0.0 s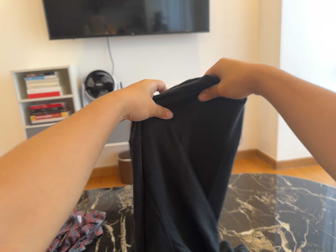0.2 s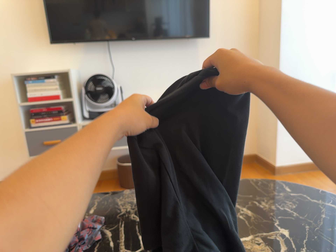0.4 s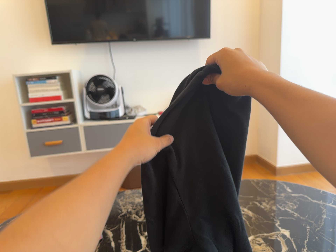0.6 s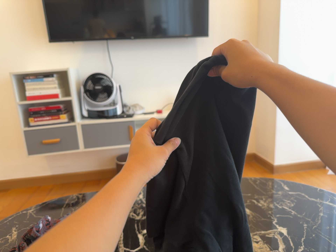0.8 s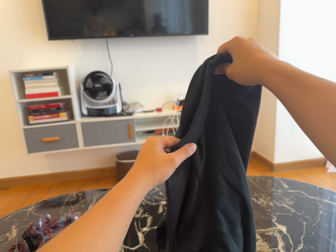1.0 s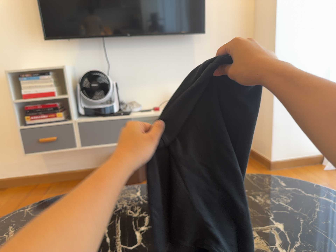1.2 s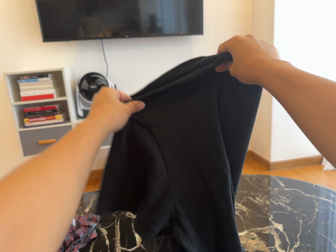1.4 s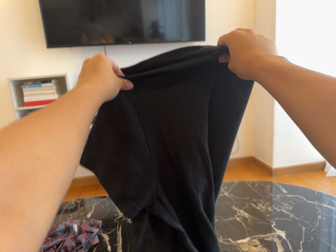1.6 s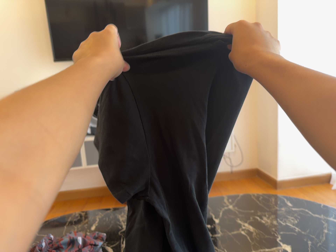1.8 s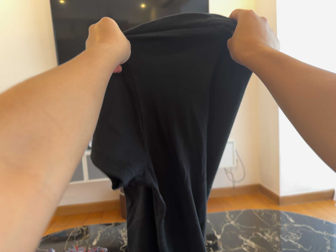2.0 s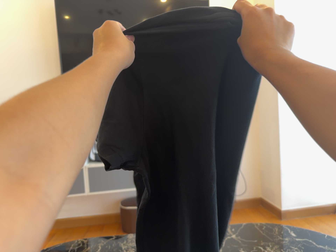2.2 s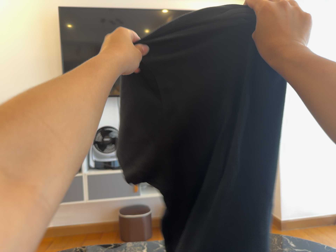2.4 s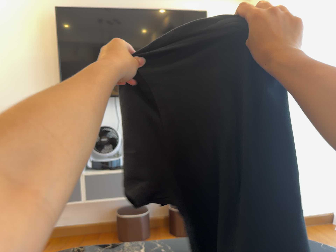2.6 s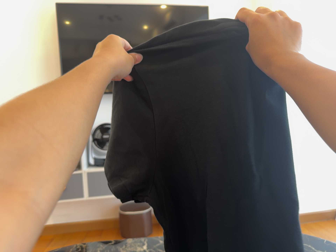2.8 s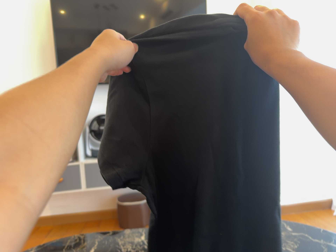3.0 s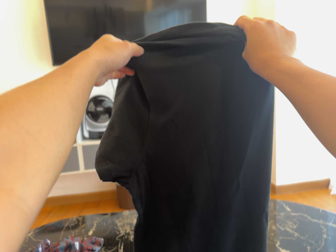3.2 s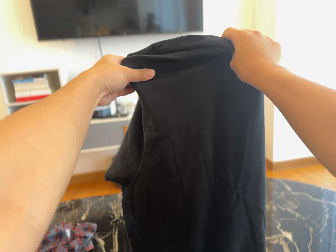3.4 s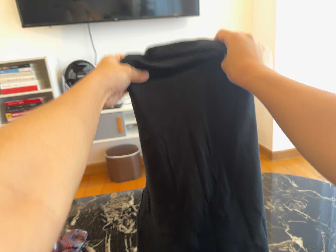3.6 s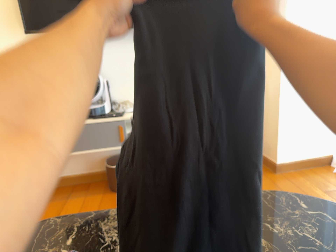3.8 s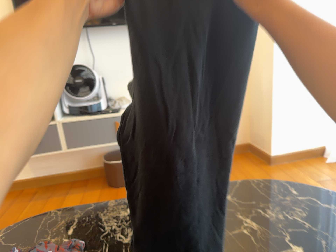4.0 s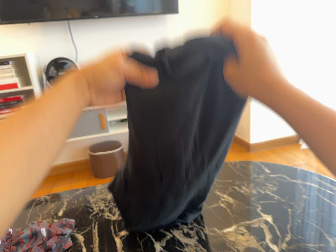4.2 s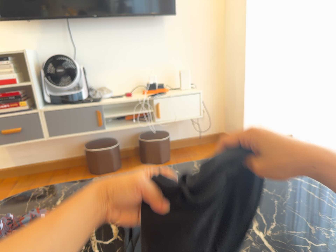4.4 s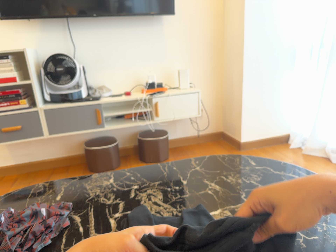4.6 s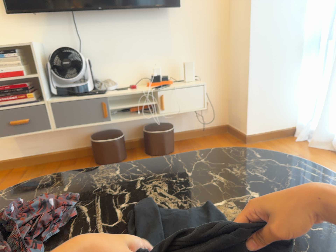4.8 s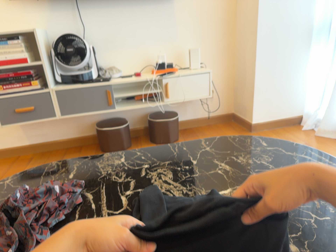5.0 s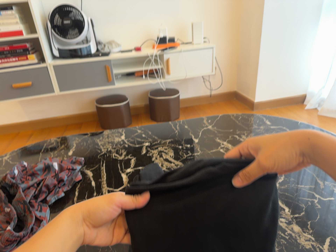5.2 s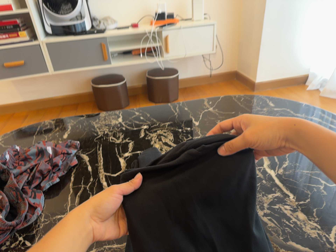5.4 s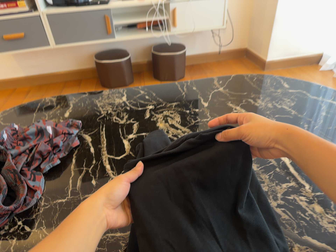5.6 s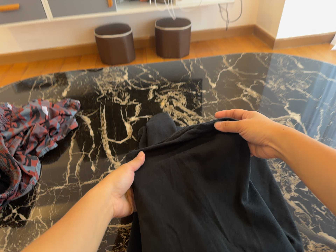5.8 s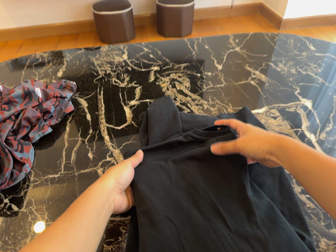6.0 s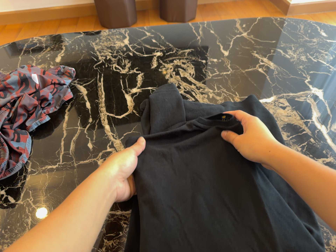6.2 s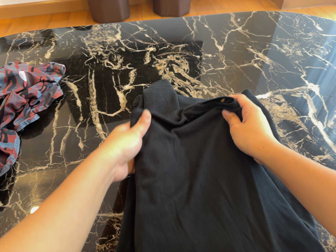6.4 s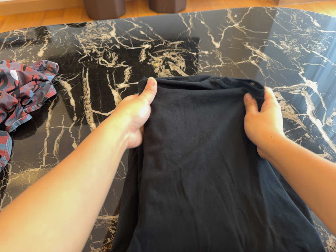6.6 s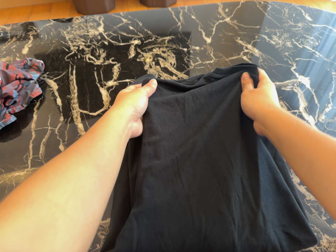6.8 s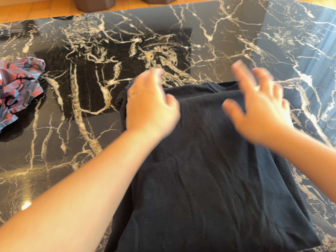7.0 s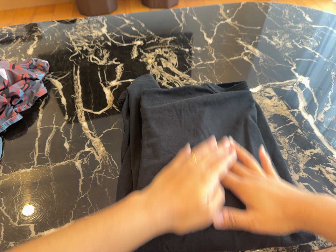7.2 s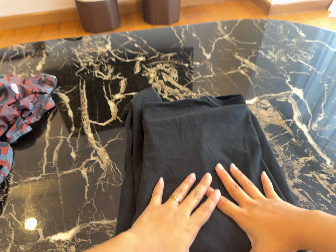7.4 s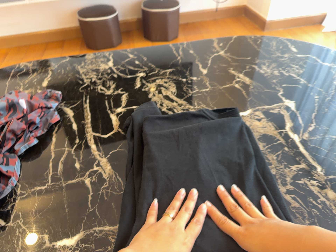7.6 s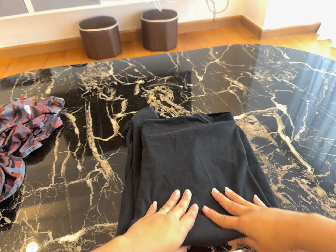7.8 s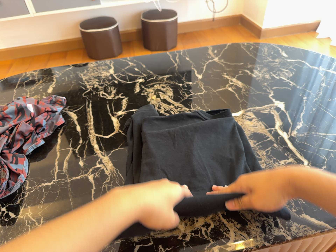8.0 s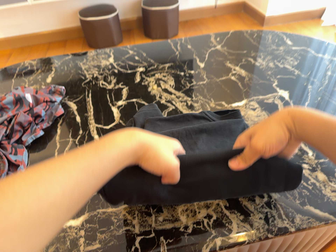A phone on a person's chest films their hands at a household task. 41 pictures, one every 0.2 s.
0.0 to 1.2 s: The camera keeps its place and its aim.
1.2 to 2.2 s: The camera travels backward, about 6 cm, so what stands in front gets smaller. Its aim tips toward the top of its view by about 10 degrees, and the scene shifts downward.
2.2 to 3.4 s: The camera travels forward, about 20 cm, so what stands in front looms larger. Its aim tips toward the bottom of its view by about 15 degrees, and the scene shifts upward.
3.4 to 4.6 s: The camera travels backward and toward the bottom of its view, about 12 cm, so what stands in front gets smaller.
4.6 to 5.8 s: The camera travels forward, about 22 cm, so what stands in front looms larger. Its aim tips toward the bottom of its view by about 25 degrees, and the scene shifts upward.
5.8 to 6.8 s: The camera travels forward, about 6 cm, so what stands in front looms larger.
6.8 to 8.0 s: The camera travels backward, about 10 cm, so what stands in front gets smaller.
The film runs forward here.
